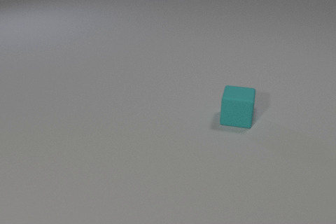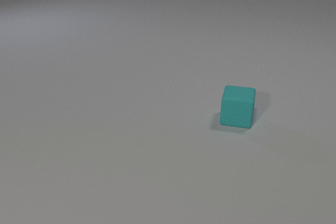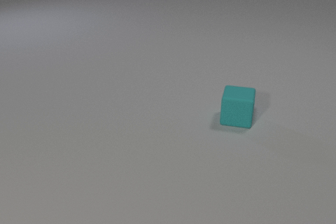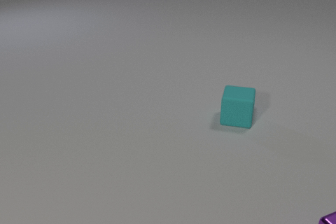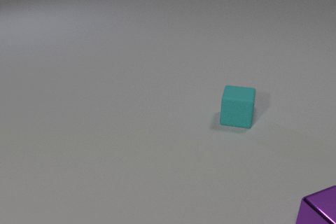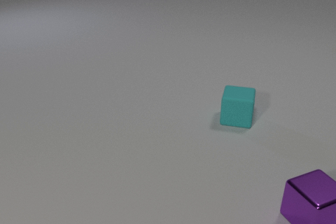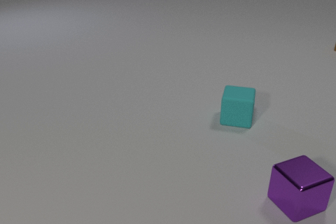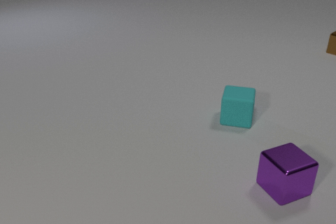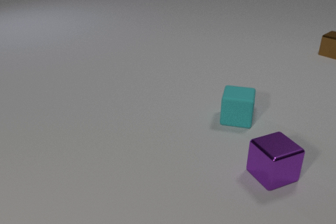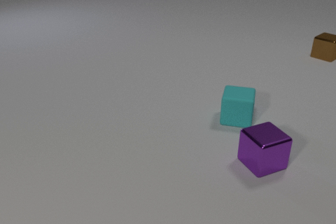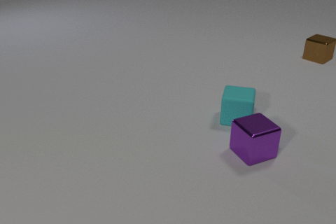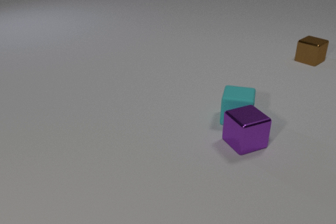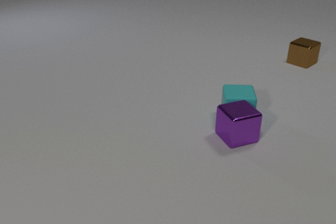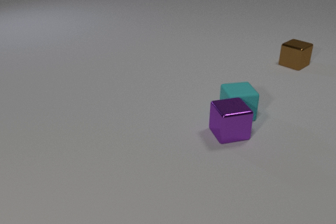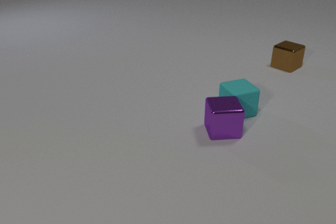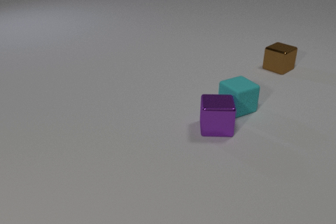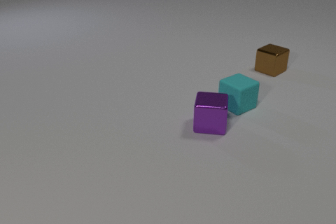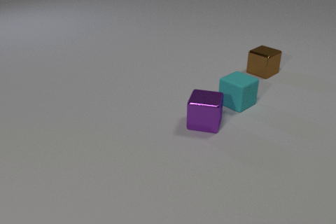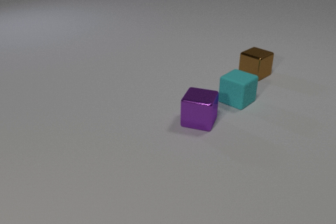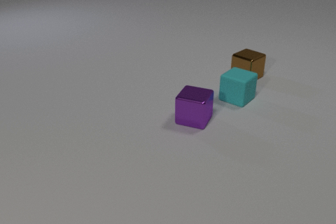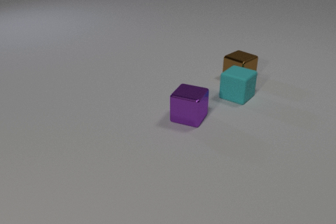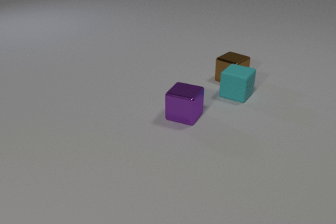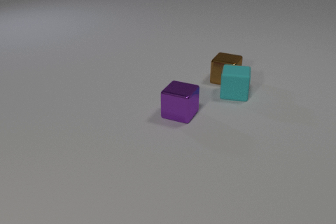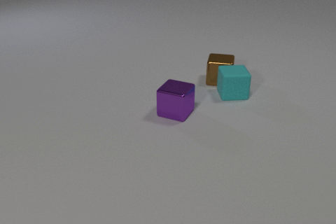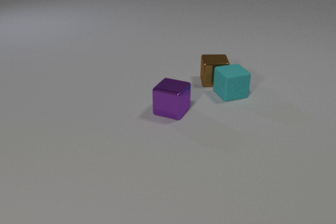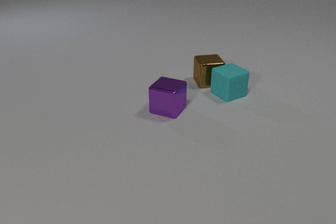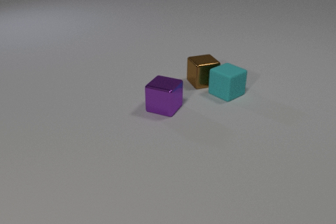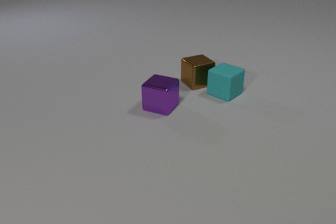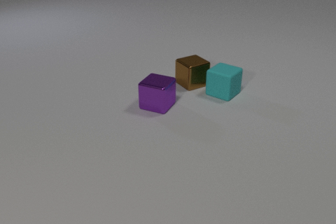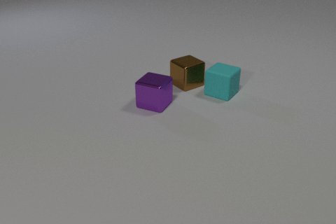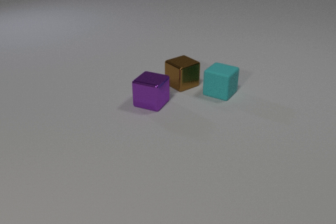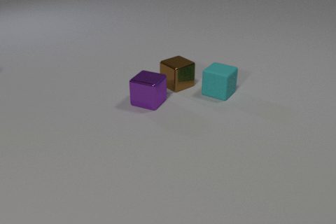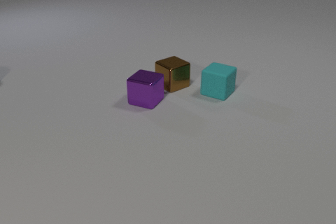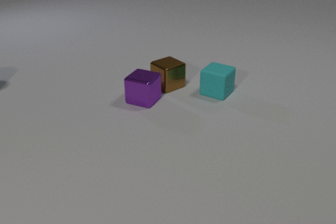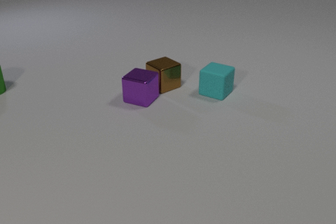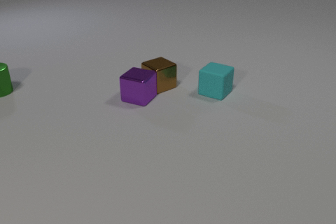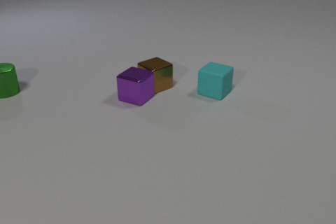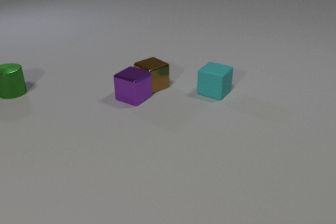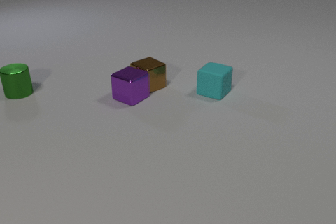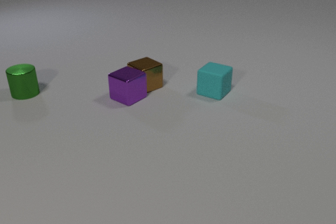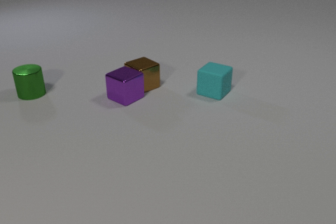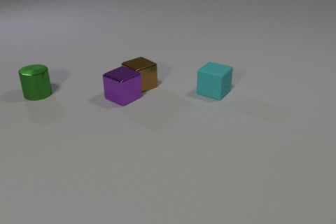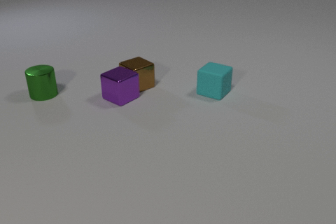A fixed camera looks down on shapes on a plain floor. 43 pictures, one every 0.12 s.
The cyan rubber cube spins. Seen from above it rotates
counterclockwise.
The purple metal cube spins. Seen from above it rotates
clockwise.
0.00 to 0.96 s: The purple metal cube comes in at the bottom edge, slides away from the camera and to the left. The brown metal cube comes in at the right edge, slides toward the camera and to the left.
0.96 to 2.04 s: The purple metal cube slides away from the camera and to the left, spins so that its near face slides to the left, clockwise seen from above. The cyan rubber cube slides away from the camera, spins so that its near face slides to the right, counterclockwise seen from above. The brown metal cube slides toward the camera and to the left. The purple metal cube and the cyan rubber cube collide.
2.04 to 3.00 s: The purple metal cube slides to the left and away from the camera. The cyan rubber cube slides away from the camera and to the left, spins so that its near face slides to the right, counterclockwise seen from above. The brown metal cube slides to the left and toward the camera, spins counterclockwise seen from above by about 60 degrees, its near face sliding to the right. The cyan rubber cube and the brown metal cube collide.
3.00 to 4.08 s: The purple metal cube slides to the left and away from the camera. The cyan rubber cube slides to the left, spins so that its near face slides to the right, counterclockwise seen from above. The brown metal cube slides to the left, spins counterclockwise seen from above by about 30 degrees, its near face sliding to the right. The green metal cylinder comes in at the left edge.
4.08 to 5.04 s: The purple metal cube slides to the left. The brown metal cube slides to the left. The green metal cylinder slides to the right and toward the camera. The purple metal cube and the brown metal cube collide.
How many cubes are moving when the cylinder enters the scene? 3.
How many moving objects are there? 4.
What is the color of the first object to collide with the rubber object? purple.
